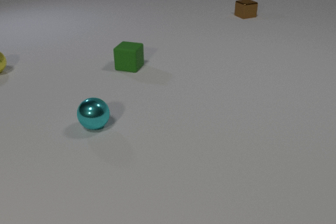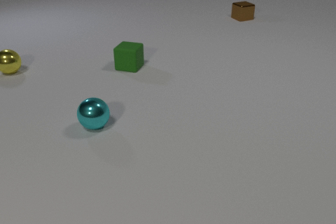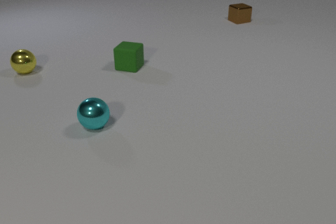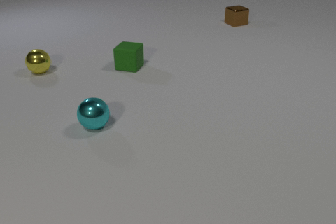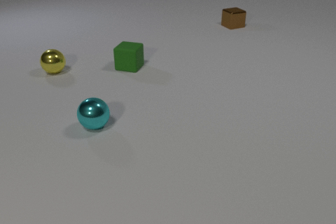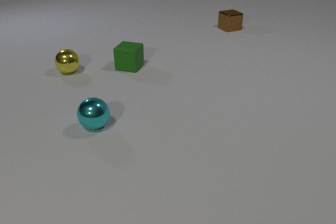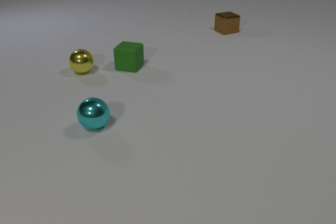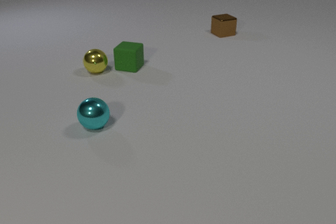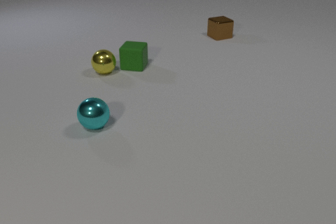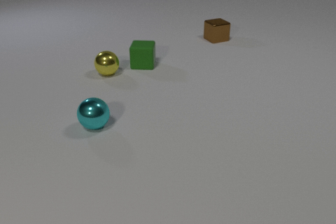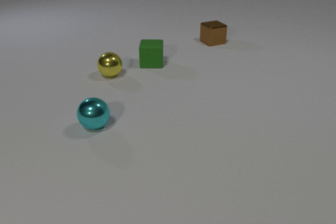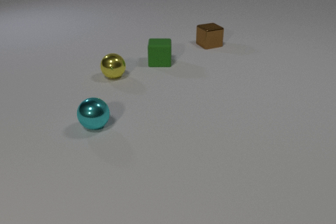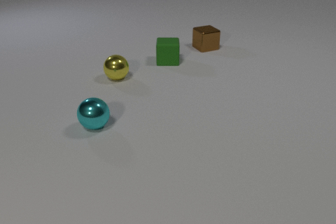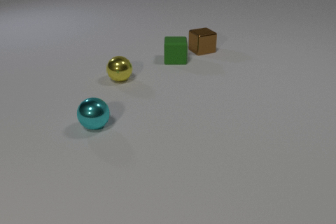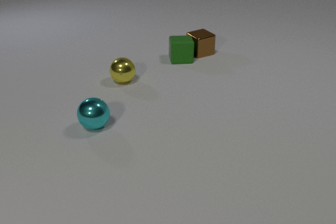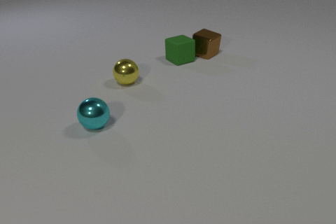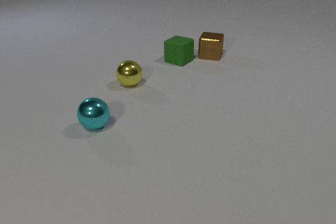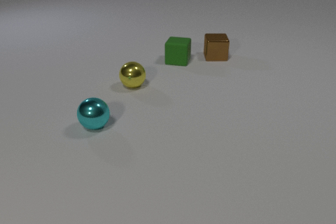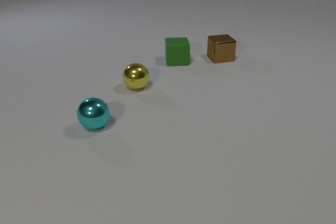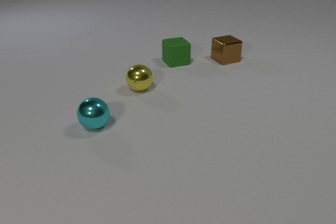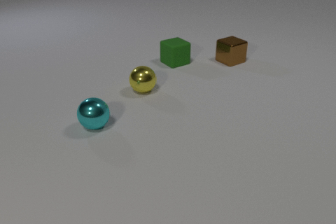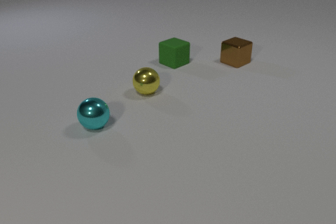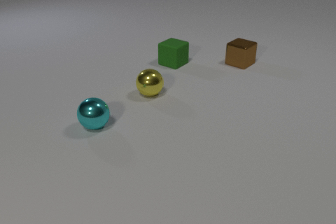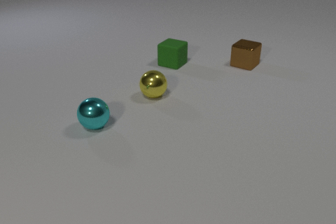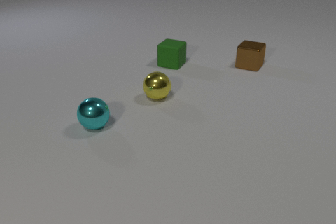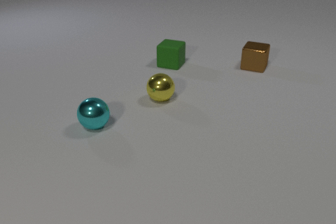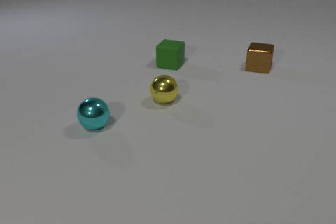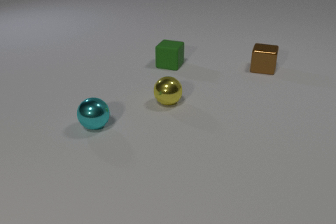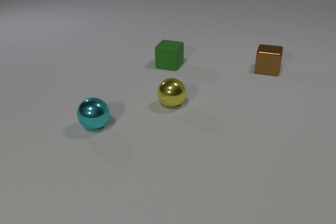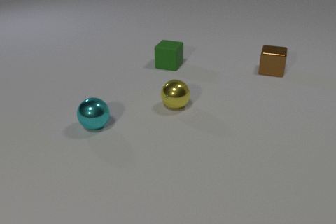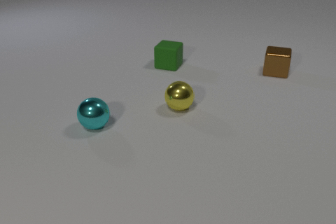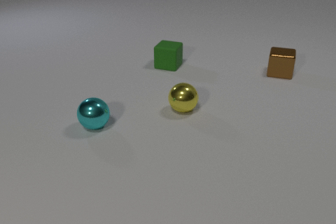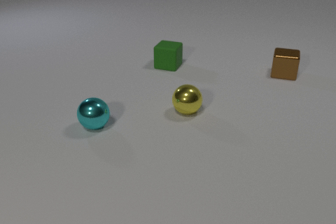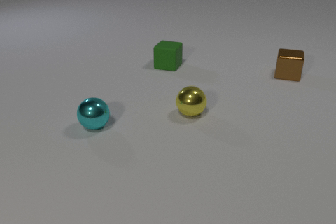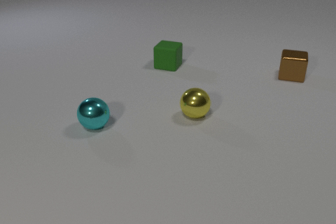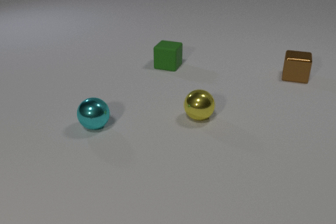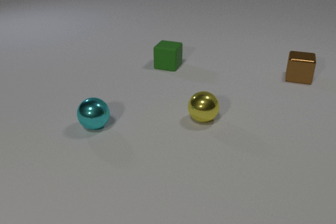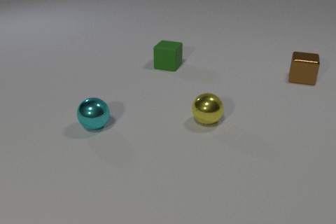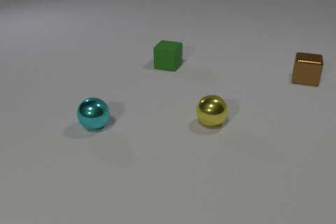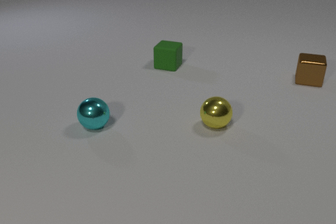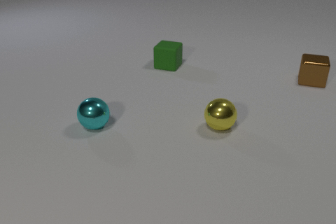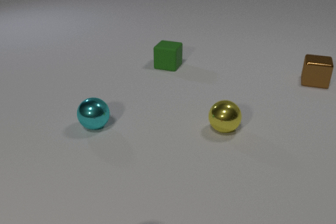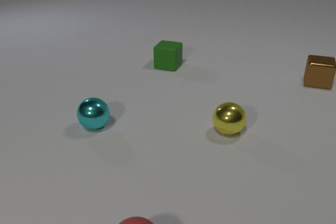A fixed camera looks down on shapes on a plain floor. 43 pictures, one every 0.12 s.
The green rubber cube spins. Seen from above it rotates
counterclockwise.
The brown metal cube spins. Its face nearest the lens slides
to the right.
0.00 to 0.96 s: The yellow metal sphere rolls to the right. The green rubber cube slides to the right. The brown metal cube slides toward the camera. The yellow metal sphere and the green rubber cube collide.
0.96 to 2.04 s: The yellow metal sphere rolls toward the camera and to the right. The green rubber cube slides to the right, spins so that its near face slides to the right, counterclockwise seen from above. The brown metal cube slides toward the camera, spins counterclockwise seen from above by about 60 degrees, its near face sliding to the right. The green rubber cube and the brown metal cube collide.
2.04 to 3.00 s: The yellow metal sphere rolls toward the camera and to the right. The green rubber cube slides toward the camera and to the left, spins so that its near face slides to the right, counterclockwise seen from above. The brown metal cube slides to the right and toward the camera, spins counterclockwise seen from above by about 60 degrees, its near face sliding to the right.
3.00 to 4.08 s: The yellow metal sphere rolls to the right and toward the camera. The brown metal cube slides to the right.
4.08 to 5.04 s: The yellow metal sphere rolls to the right and toward the camera. The brown metal cube slides to the right. The red rubber sphere comes in at the bottom edge, rolls to the right.
What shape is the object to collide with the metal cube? cube.
What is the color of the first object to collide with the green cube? yellow.
What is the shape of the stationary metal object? sphere.
